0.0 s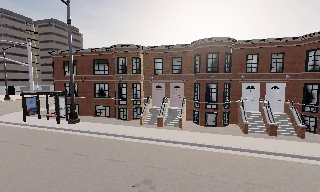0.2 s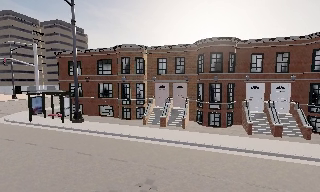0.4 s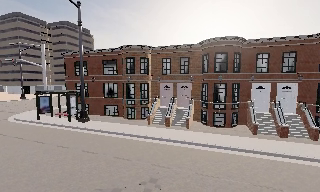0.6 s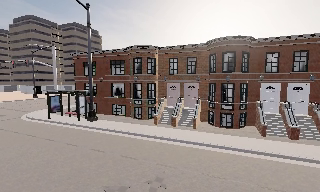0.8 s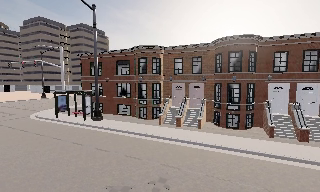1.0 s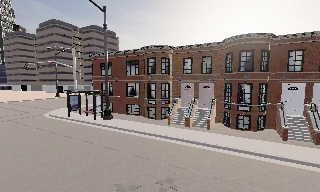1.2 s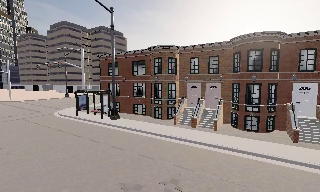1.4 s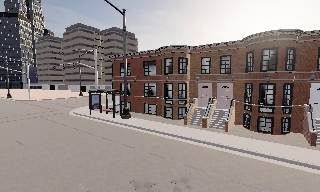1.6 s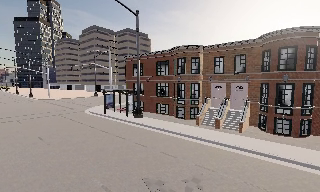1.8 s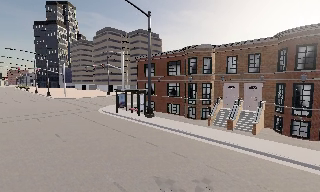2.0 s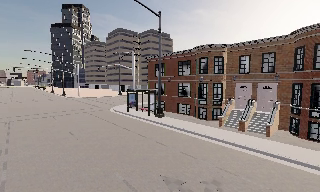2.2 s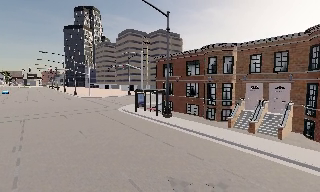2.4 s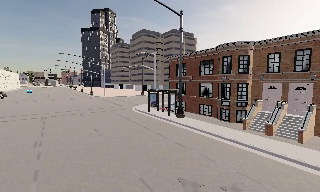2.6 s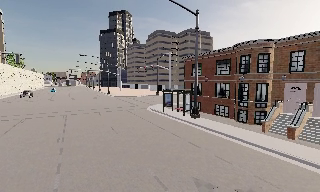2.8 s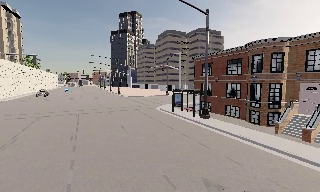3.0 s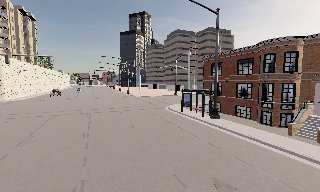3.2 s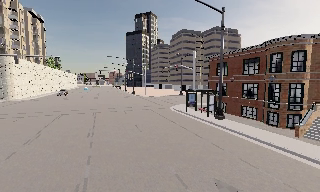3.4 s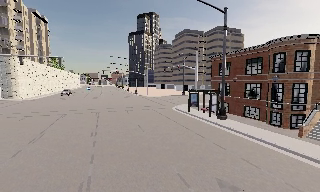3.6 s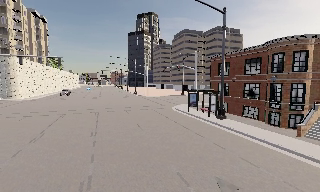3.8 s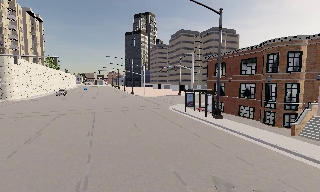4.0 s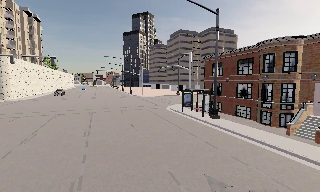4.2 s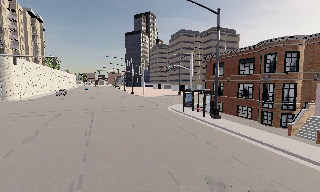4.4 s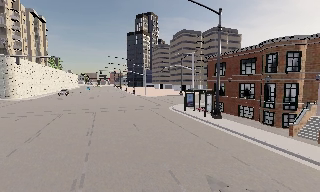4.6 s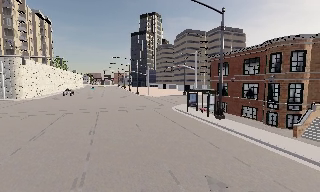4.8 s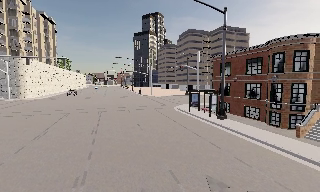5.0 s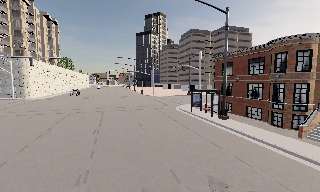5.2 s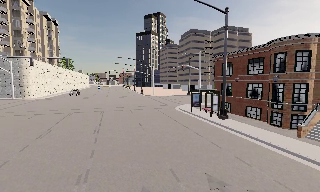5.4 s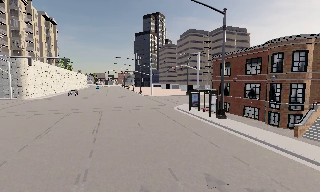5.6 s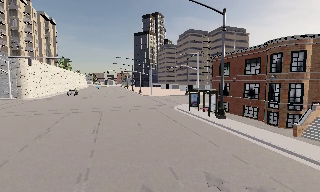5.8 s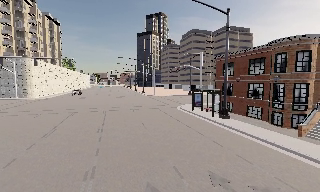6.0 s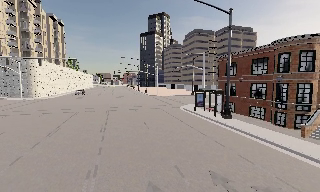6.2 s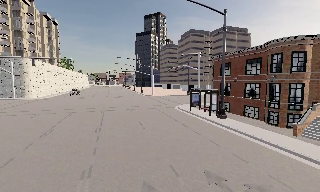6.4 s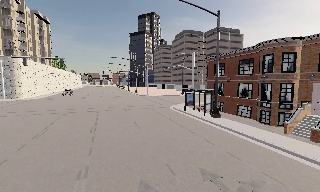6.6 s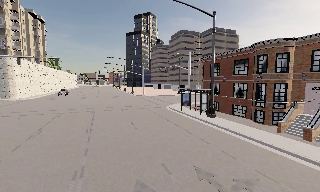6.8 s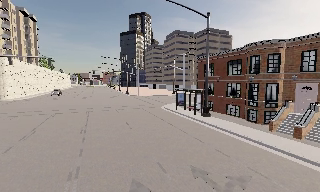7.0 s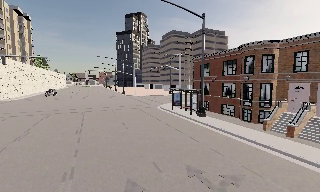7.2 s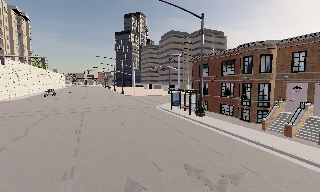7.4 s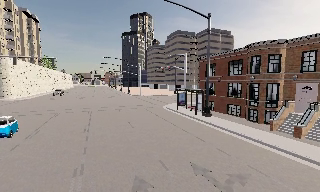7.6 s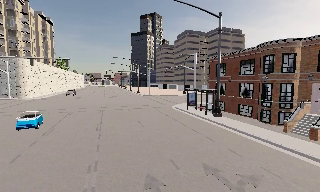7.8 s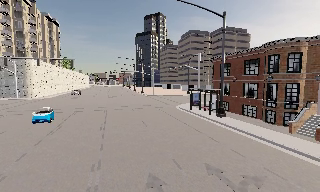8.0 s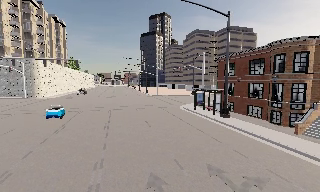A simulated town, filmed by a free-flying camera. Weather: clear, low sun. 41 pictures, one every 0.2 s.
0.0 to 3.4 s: The camera pans to its left, which is counterclockwise from overhead, by about 55 degrees. It travels to its right and backward, about 1 m.
3.4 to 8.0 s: The camera travels backward and to its right, about 1.5 m, so what stands in front gets smaller.
The film runs backward here.
